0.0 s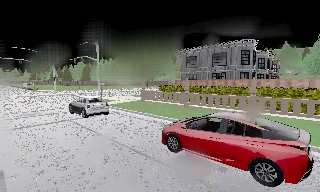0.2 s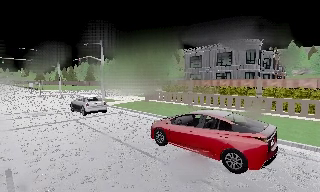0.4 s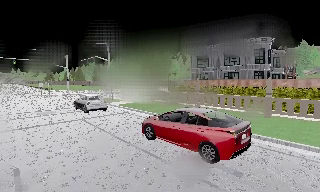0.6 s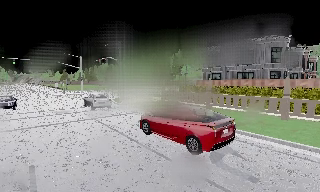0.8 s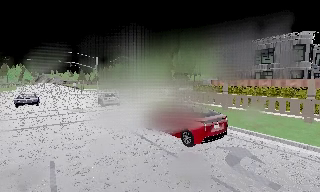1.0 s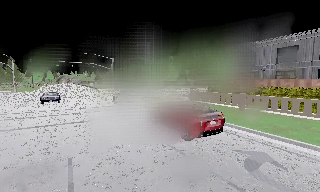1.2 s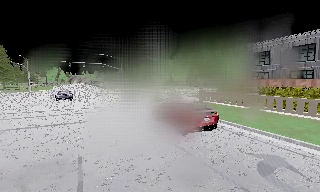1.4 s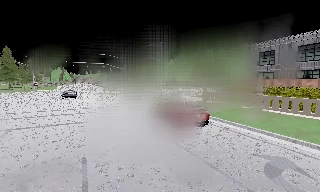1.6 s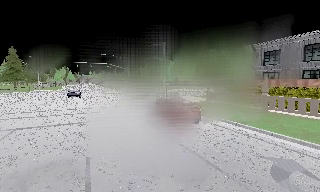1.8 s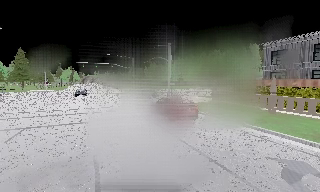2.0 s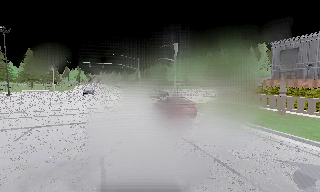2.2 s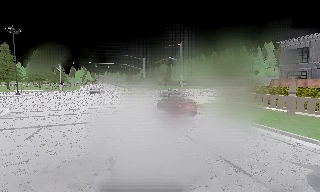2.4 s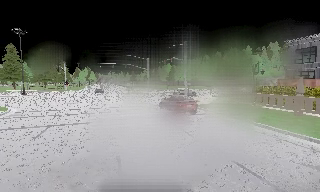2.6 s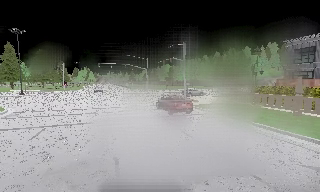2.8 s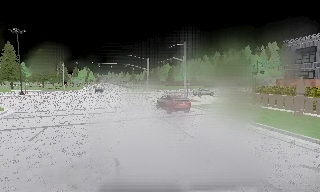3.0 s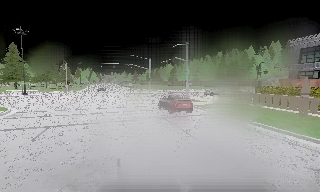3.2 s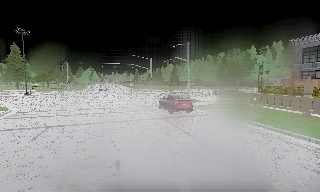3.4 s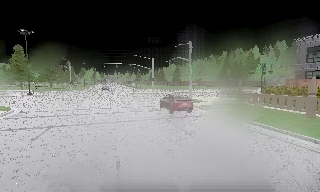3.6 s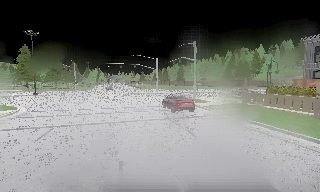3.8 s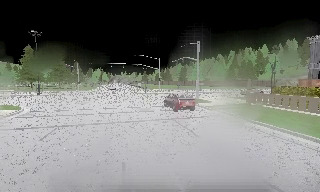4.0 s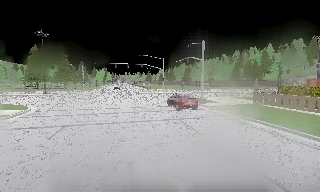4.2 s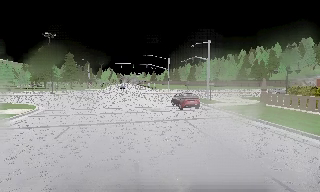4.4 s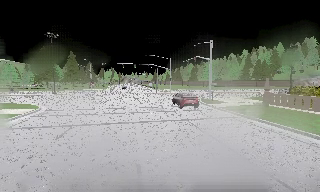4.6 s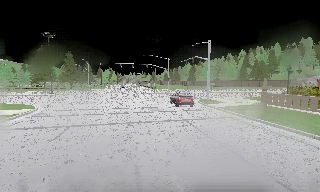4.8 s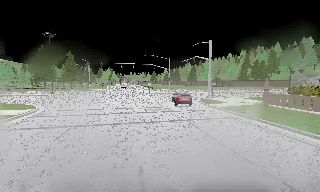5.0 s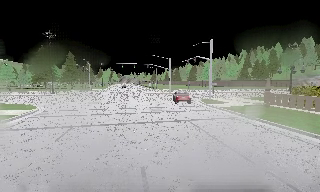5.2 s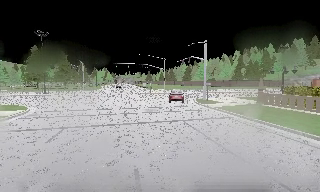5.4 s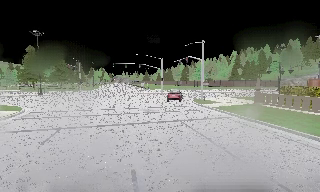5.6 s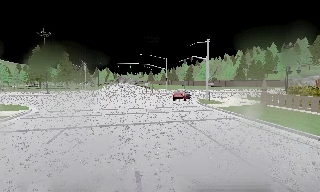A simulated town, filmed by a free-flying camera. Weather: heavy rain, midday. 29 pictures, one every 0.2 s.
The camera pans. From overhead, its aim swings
counterclockwise.
The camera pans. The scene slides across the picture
to the right.
0.0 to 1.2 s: The scene slides to the right, as the camera pans about 20 degrees to its left.
1.2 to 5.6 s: The camera pans to its left, which is counterclockwise from overhead, by about 15 degrees. It travels forward and to its left, about 1.5 m, so what stands in front looms larger.
The film runs forward here.
